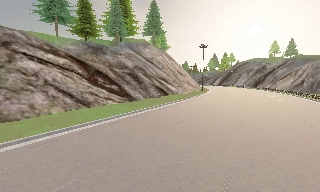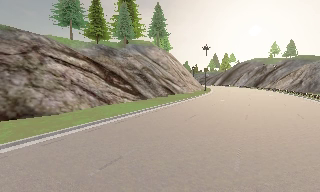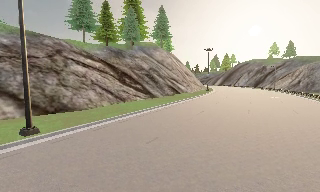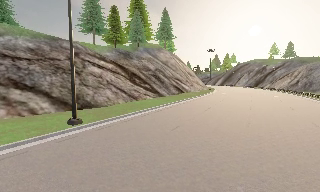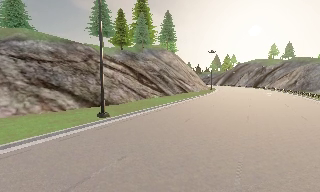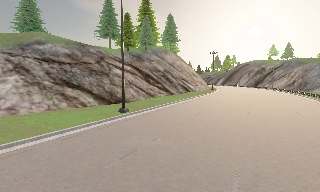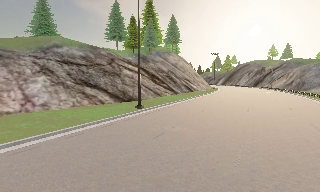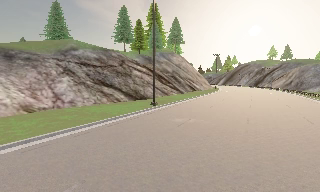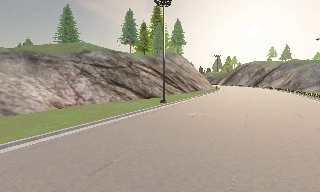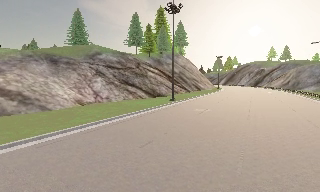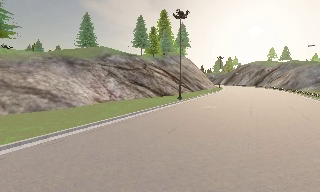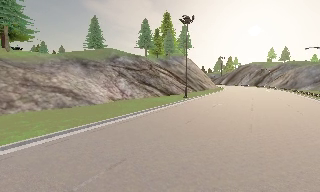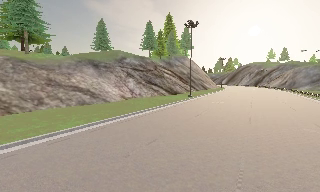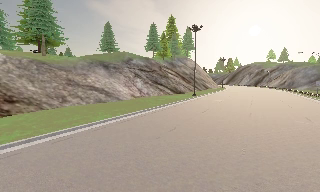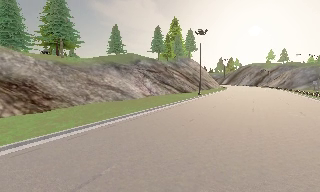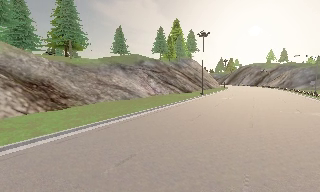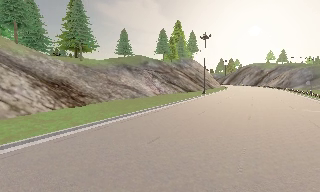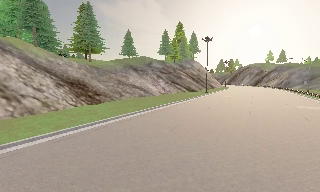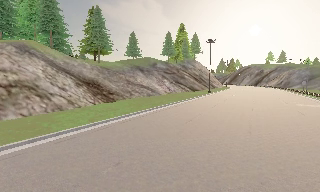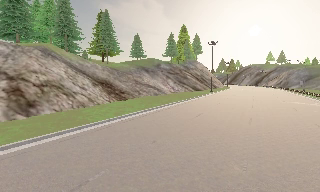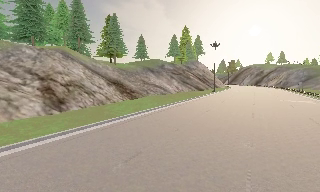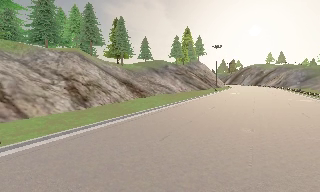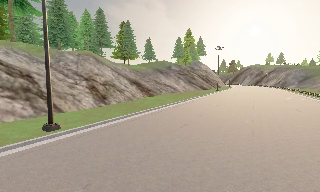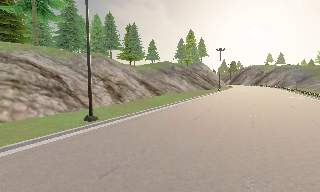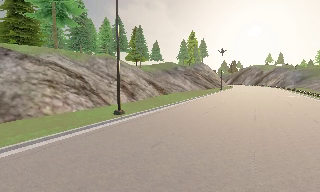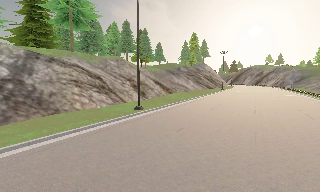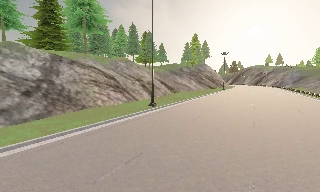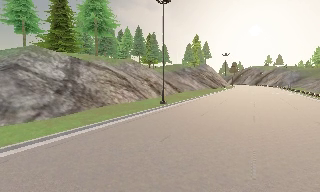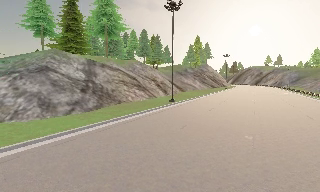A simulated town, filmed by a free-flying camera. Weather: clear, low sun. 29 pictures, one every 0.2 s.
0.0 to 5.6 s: The camera travels backward and to its left, about 60 m, so what stands in front gets smaller.
The film runs backward here.
